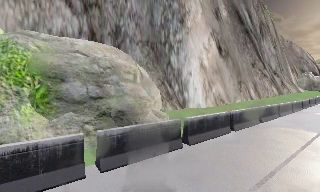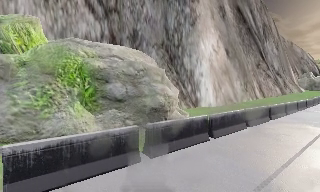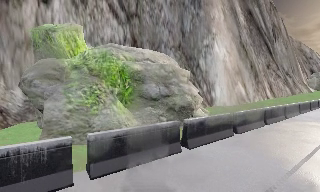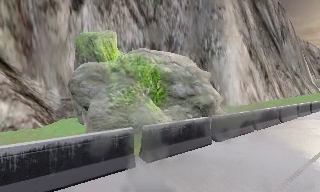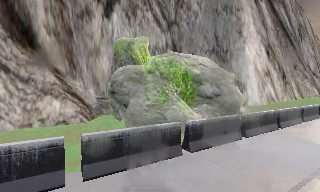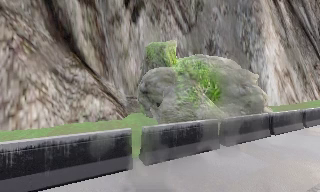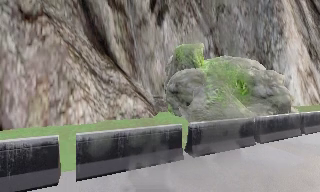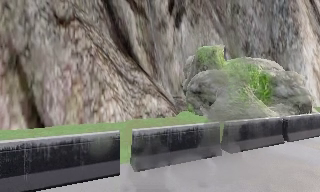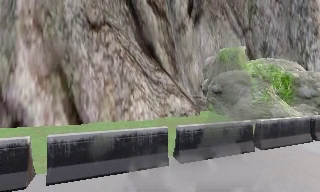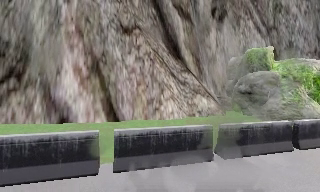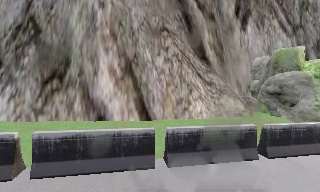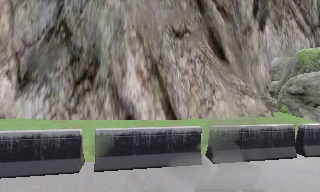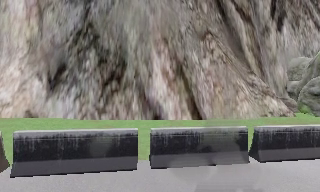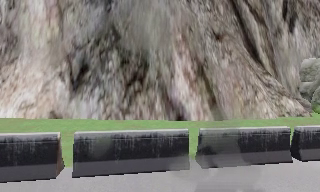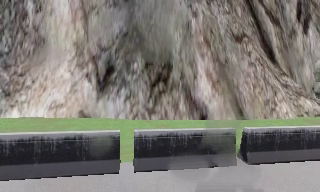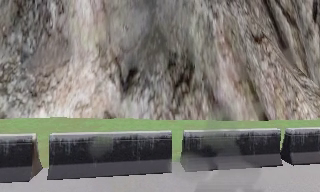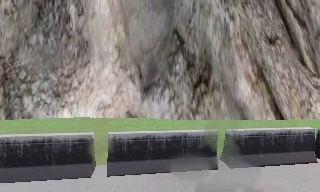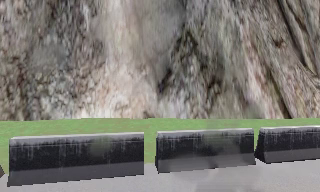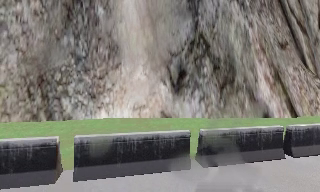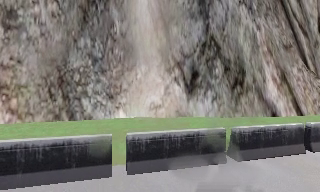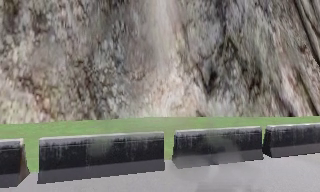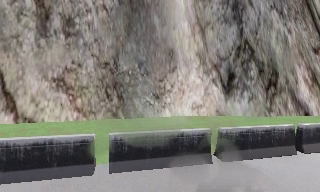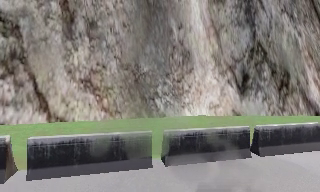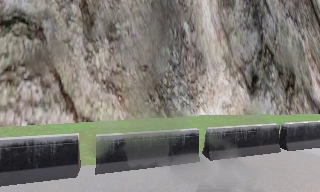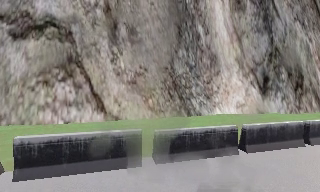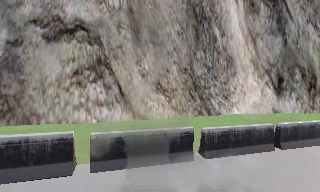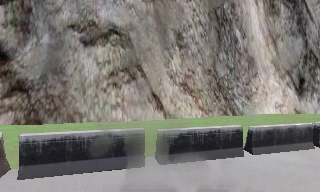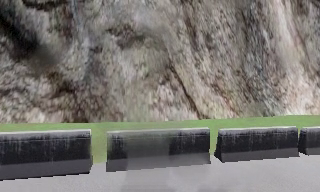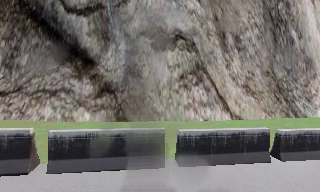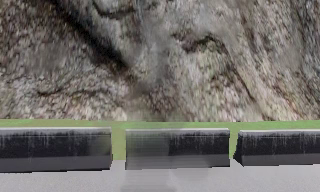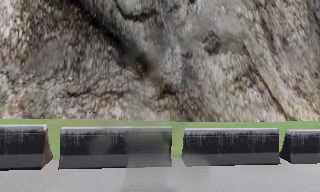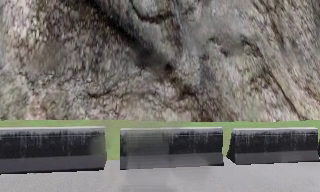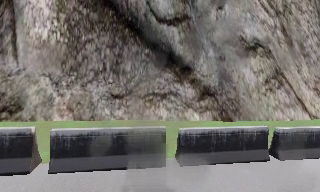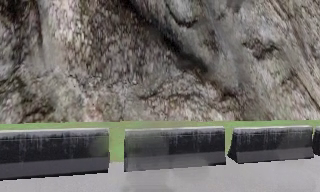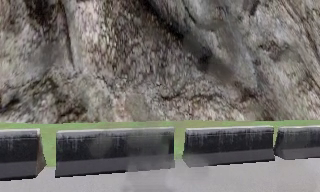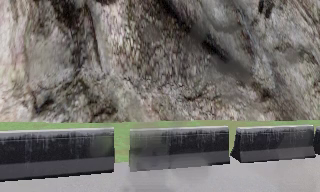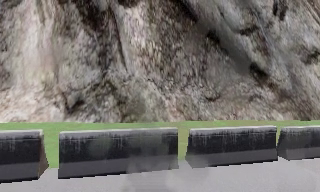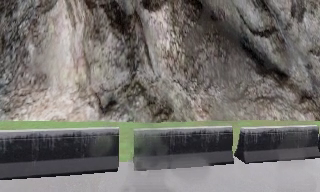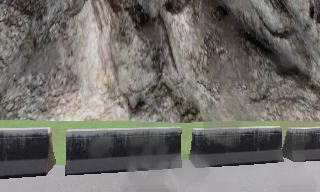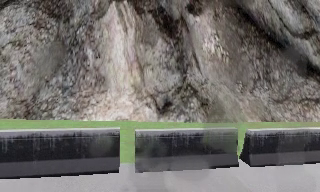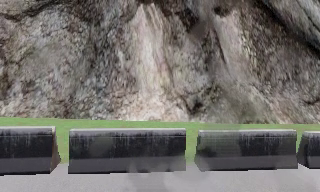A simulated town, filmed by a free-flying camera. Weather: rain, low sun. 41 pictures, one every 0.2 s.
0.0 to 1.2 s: The camera swings to its left by about 10 degrees, and the scene slides to the right. It travels to its left and backward, about 9 m, so close, fixed things drift to the right.
1.2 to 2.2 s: The camera pans to its left, which is counterclockwise from overhead, by about 15 degrees. It travels to its left, about 7 m, so close, fixed things drift to the right.
2.2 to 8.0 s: The camera travels to its left, about 50 m, so close, fixed things drift to the right.
The film runs forward here.
